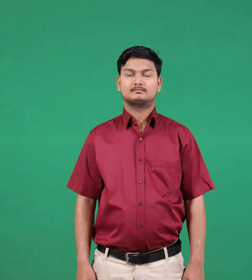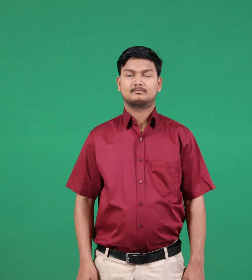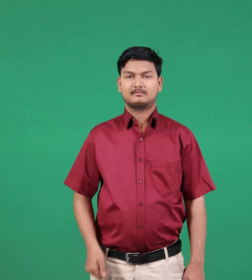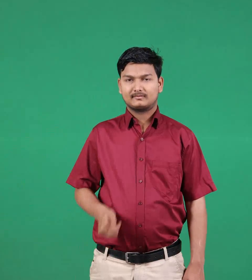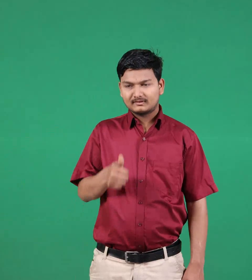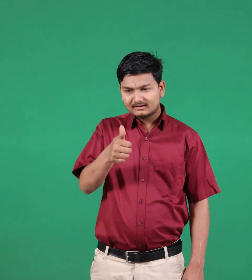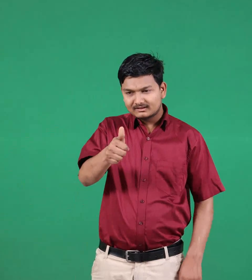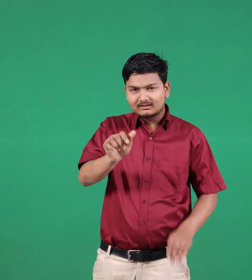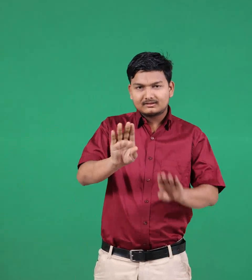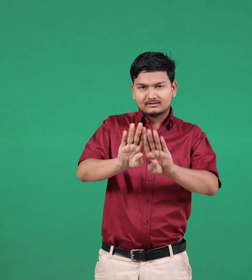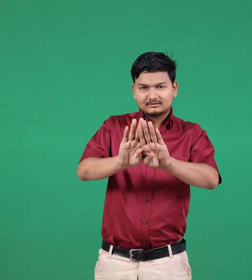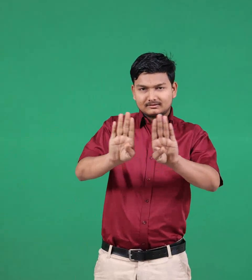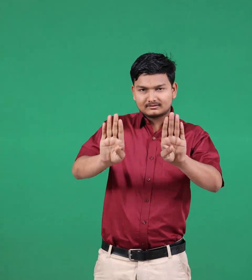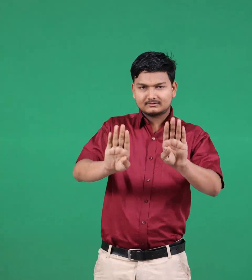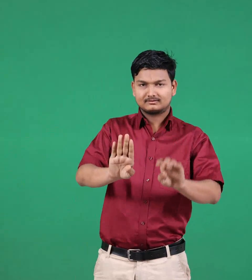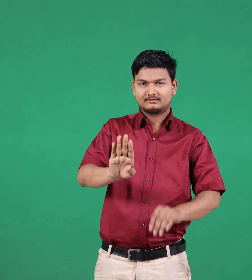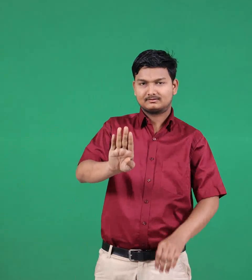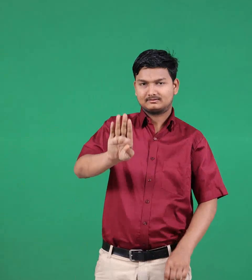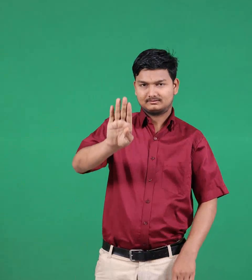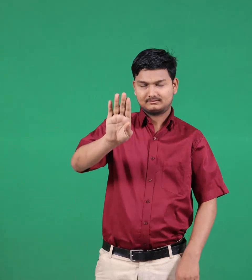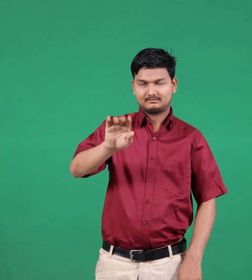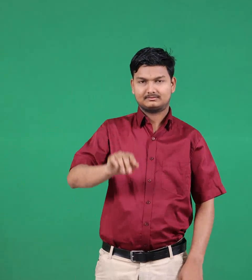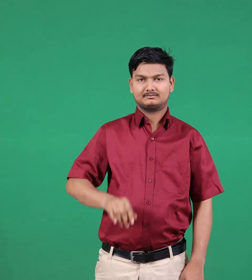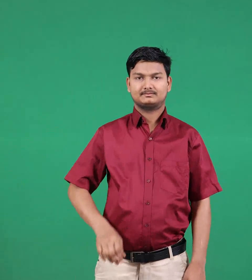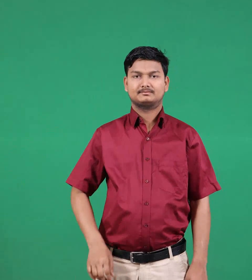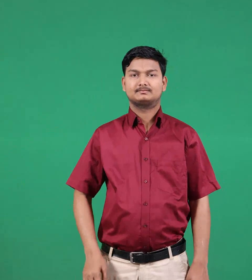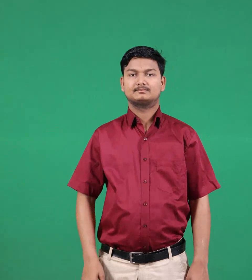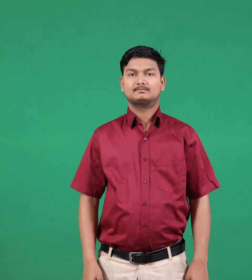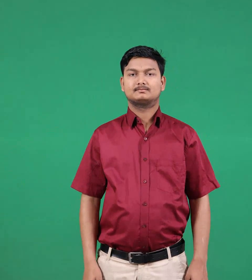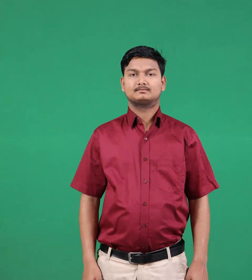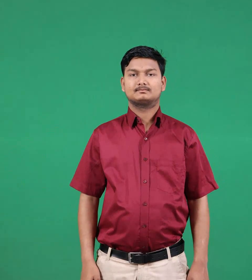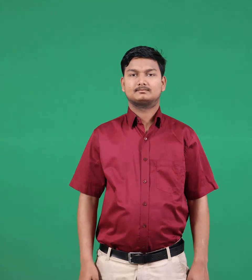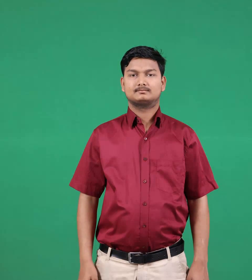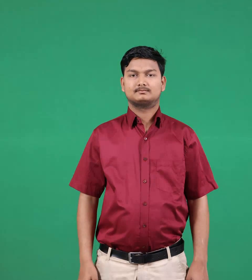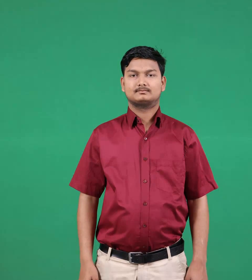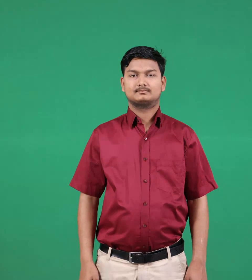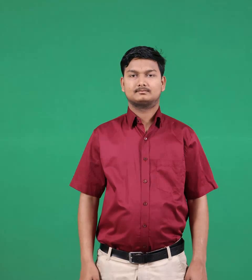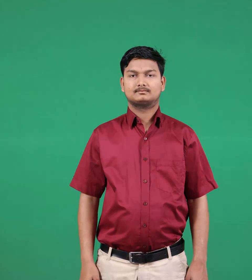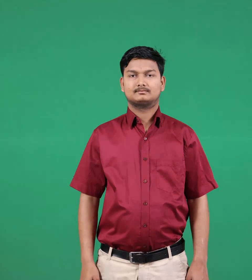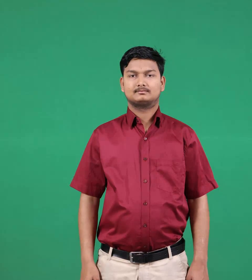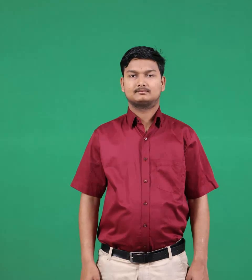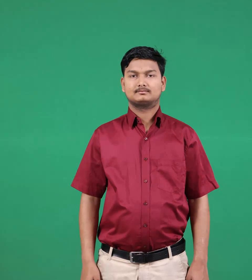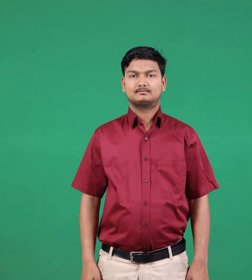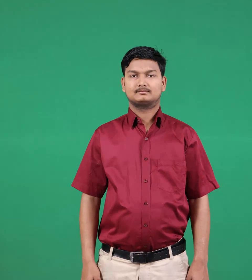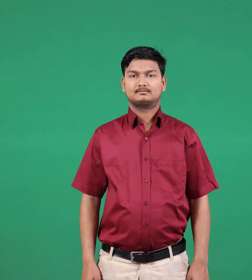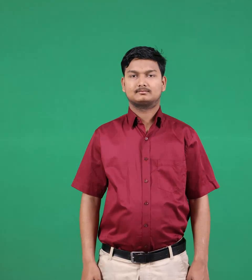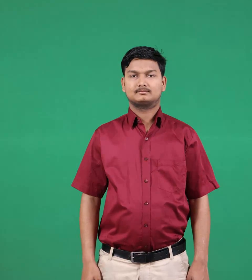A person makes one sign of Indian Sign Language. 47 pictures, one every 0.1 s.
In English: lift
